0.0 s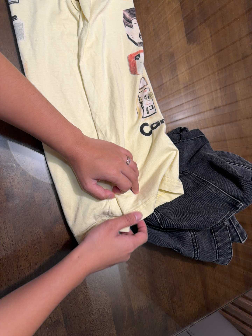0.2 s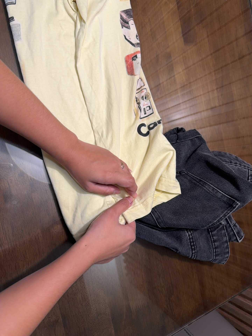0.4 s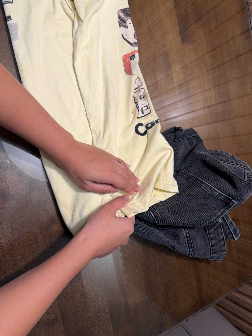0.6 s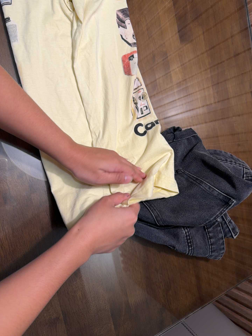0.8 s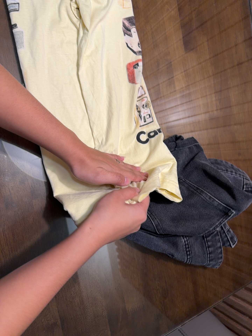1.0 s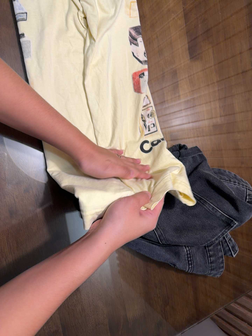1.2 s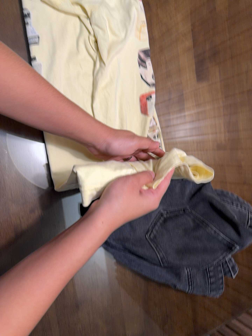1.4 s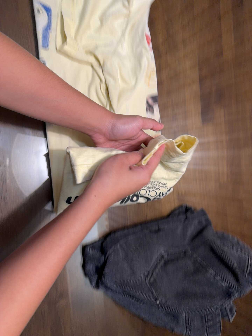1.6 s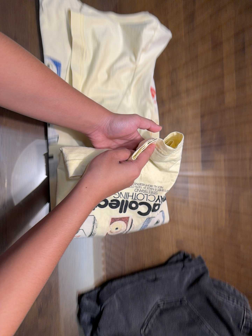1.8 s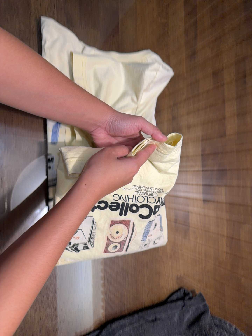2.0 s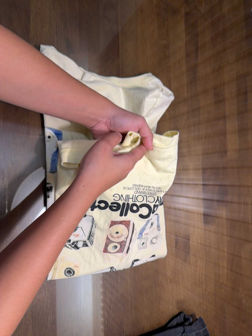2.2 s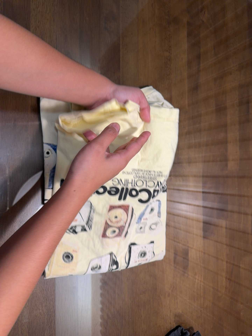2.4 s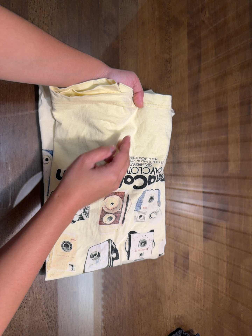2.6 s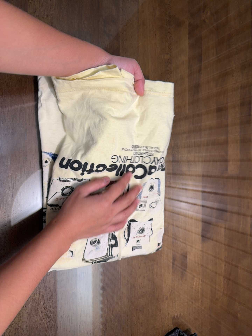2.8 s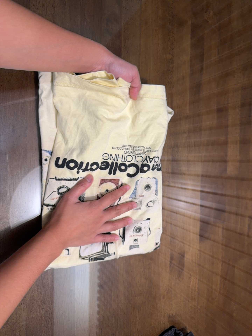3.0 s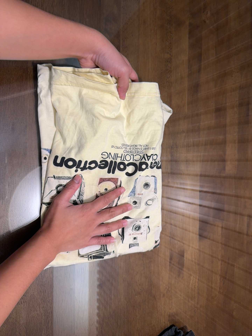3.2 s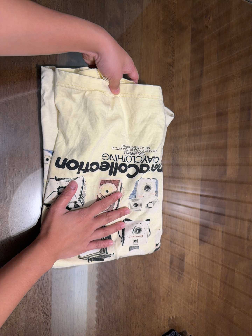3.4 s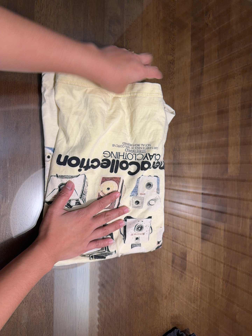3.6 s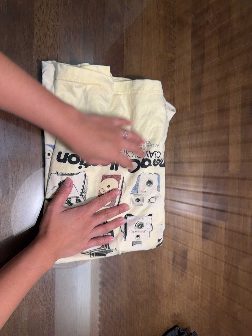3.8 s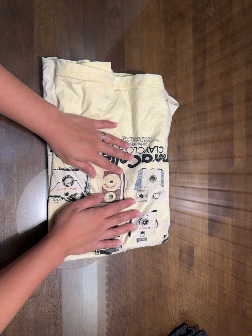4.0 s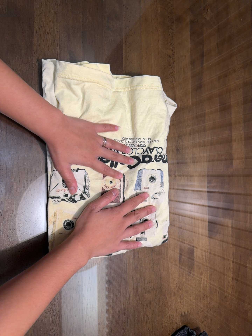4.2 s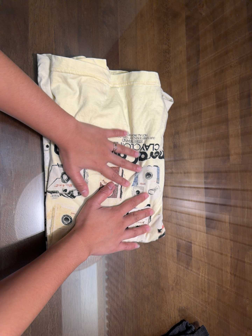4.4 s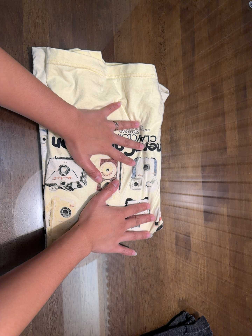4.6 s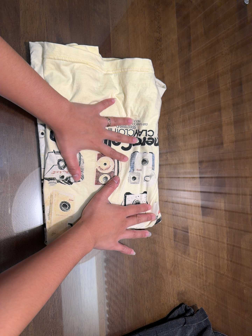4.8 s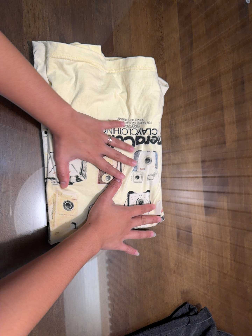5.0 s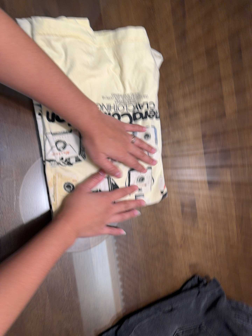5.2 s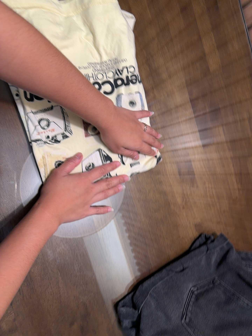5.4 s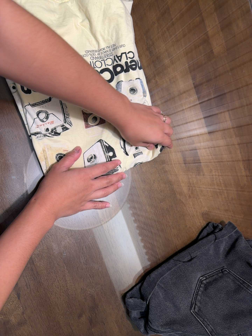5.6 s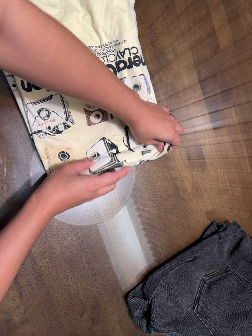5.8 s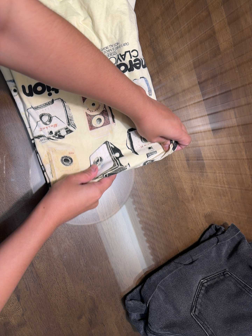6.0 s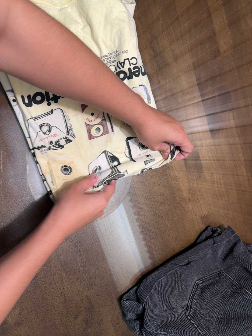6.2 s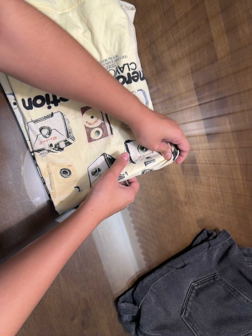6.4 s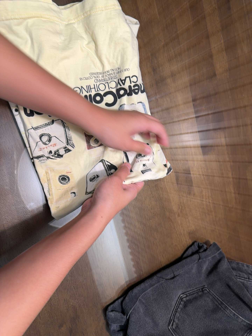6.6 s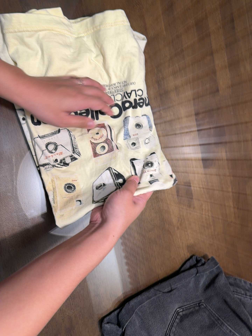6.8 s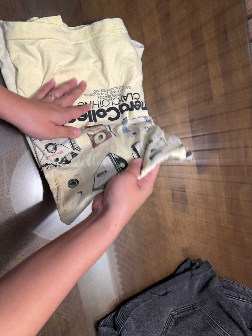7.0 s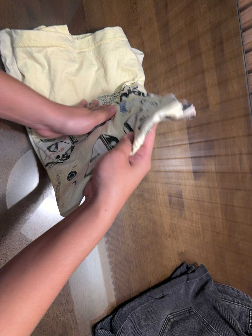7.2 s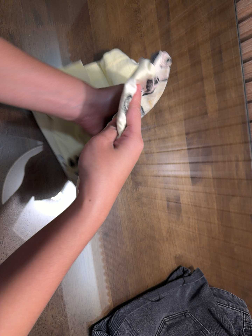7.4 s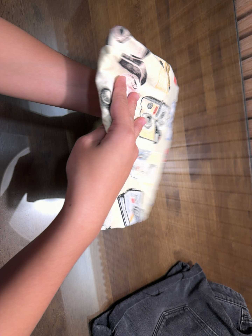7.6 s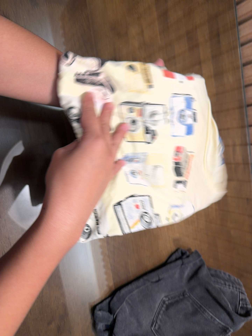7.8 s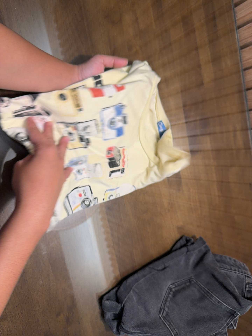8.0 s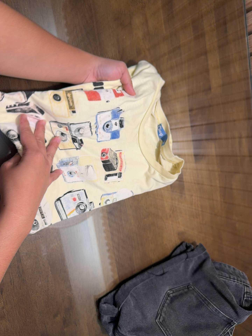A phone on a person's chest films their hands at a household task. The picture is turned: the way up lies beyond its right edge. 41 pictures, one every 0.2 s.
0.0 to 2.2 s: The camera travels toward the top of its view, about 34 cm, so close, fixed things drift downward. It rolls about its line of sight by about 10 degrees, and the scene rotates clockwise.
2.2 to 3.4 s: The camera shifts only a little, or ends up much as it began.
3.4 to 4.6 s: The camera travels toward the bottom of its view, about 5 cm, so close, fixed things drift upward.
4.6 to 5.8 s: The camera's aim tips toward the bottom of its view by about 10 degrees, and the scene shifts upward. It rolls about its line of sight by about 15 degrees, and the scene rotates counterclockwise.
5.8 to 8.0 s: The camera travels to its left, about 7 cm. It rolls about its line of sight by about 10 degrees, and the scene rotates clockwise.
The film runs forward here.
